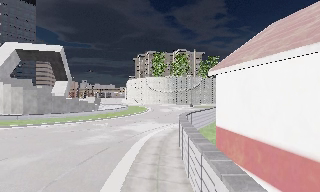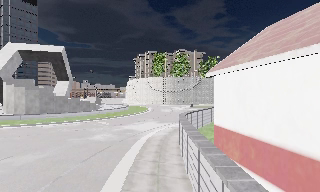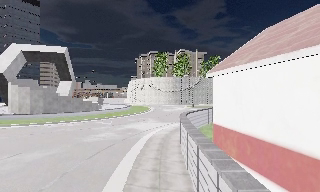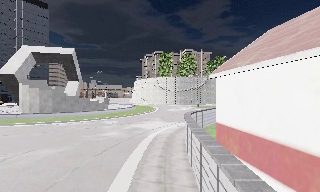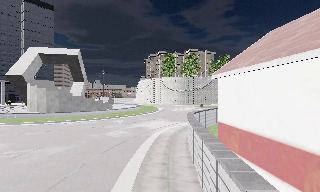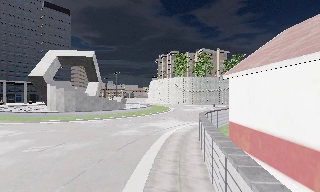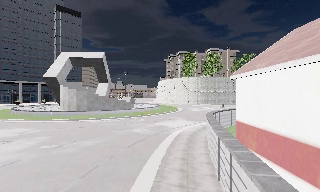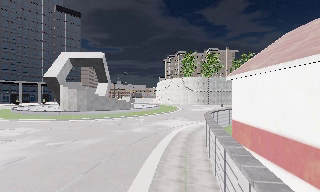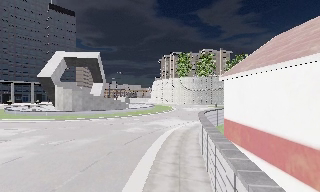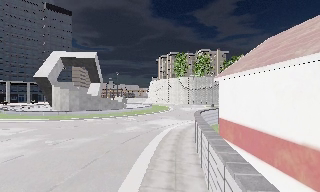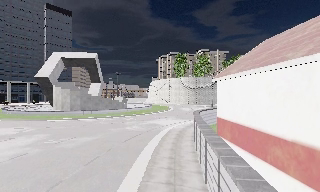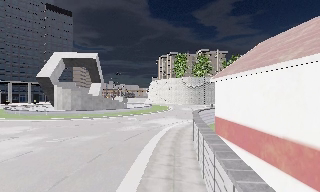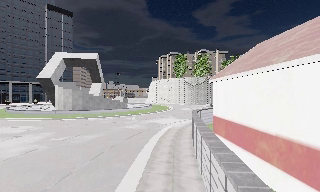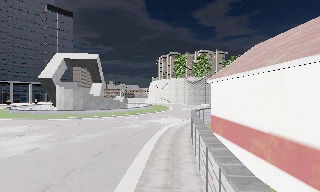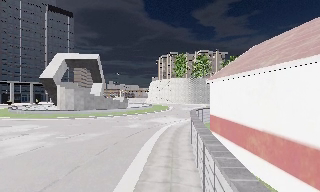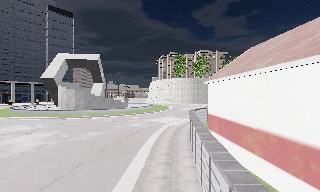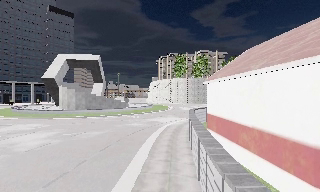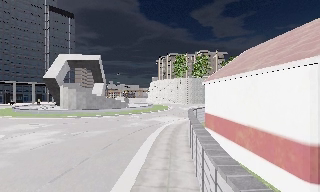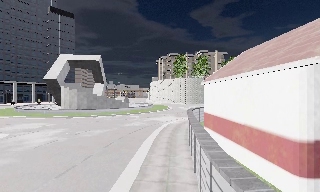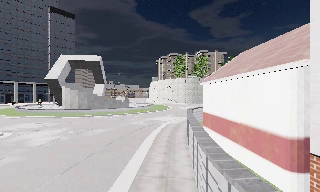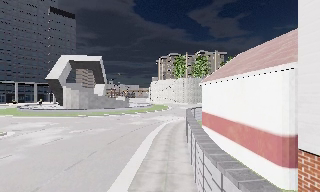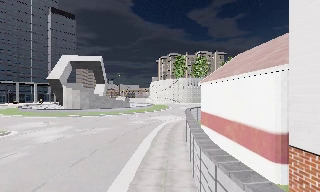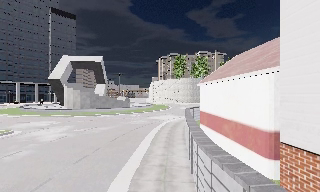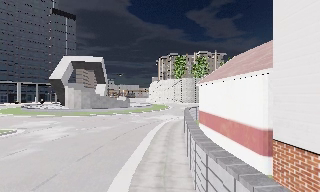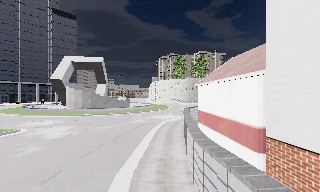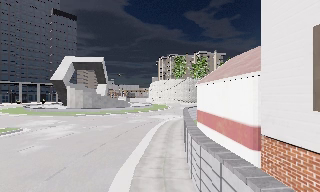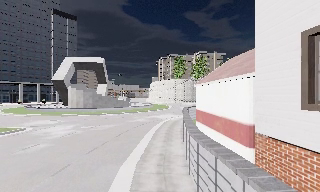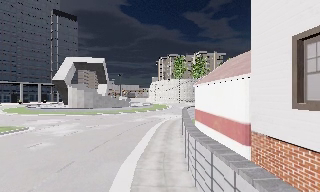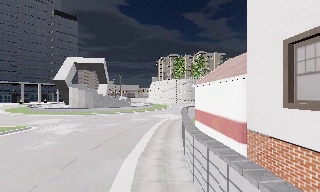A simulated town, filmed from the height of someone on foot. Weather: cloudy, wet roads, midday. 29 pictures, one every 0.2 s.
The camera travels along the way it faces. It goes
backward.
0.0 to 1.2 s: The scene slides to the right, as the camera pans about 10 degrees to its left. It travels backward, about 1.5 m, so what stands in front gets smaller.
1.2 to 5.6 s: The camera travels backward, about 6 m, so what stands in front gets smaller.
The film runs backward here.
